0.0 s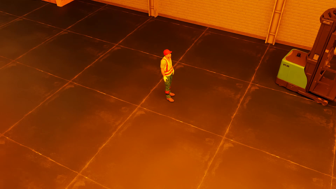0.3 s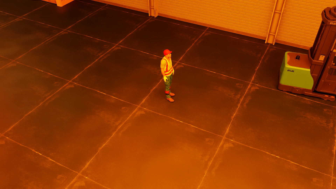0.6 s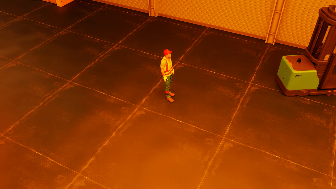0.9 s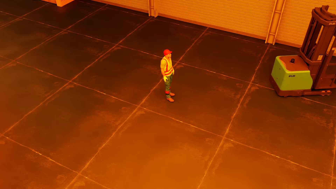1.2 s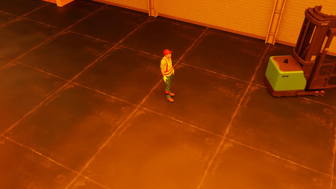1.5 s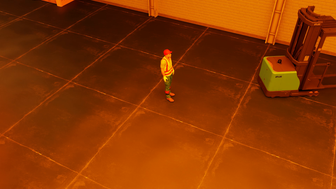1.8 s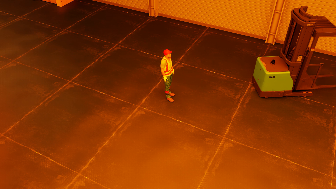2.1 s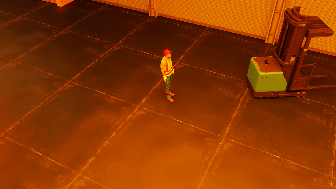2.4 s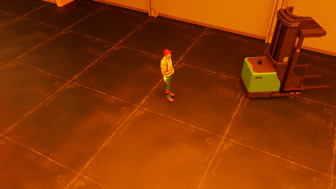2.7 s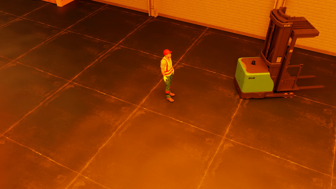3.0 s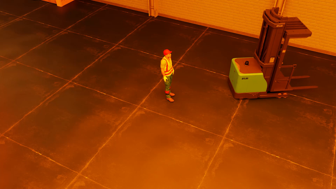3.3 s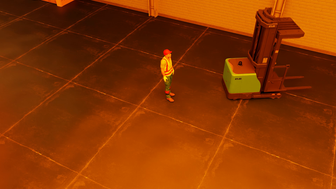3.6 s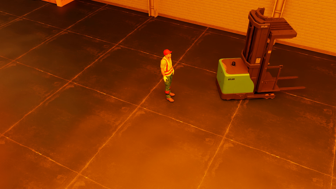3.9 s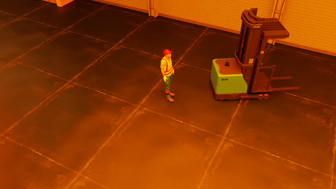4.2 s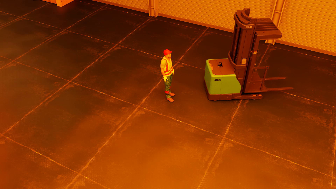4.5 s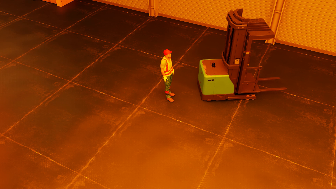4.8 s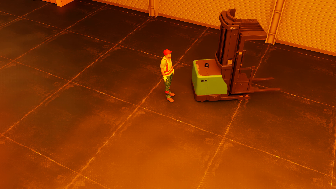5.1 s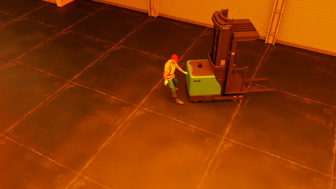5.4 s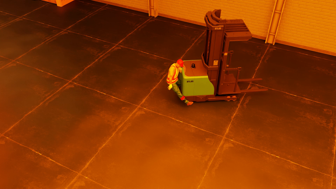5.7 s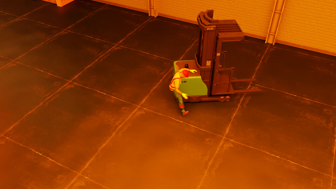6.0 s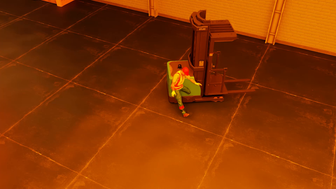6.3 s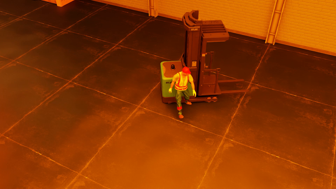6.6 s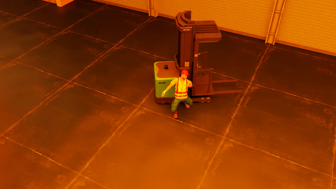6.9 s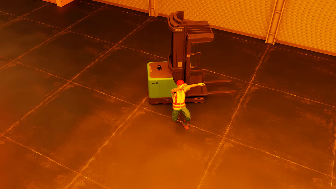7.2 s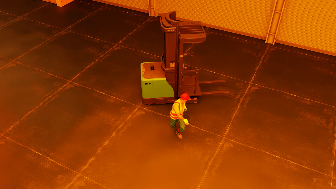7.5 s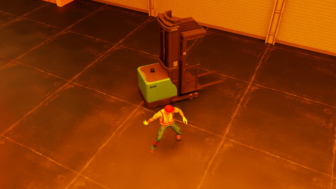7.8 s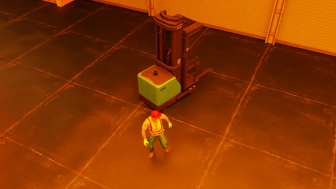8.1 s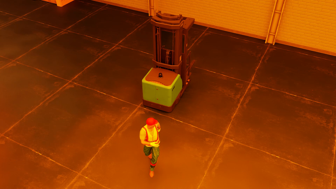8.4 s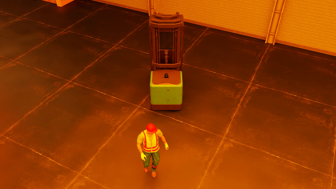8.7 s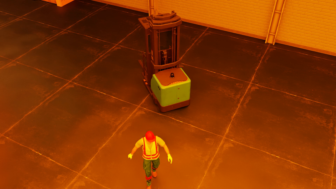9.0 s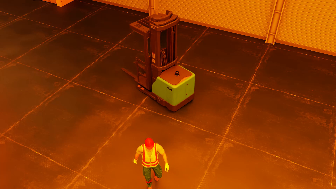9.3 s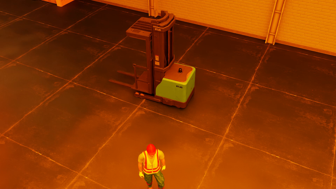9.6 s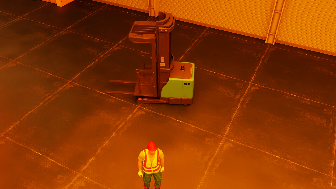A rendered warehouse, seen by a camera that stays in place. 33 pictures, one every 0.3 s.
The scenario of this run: Near miss between a forklift and a person.
